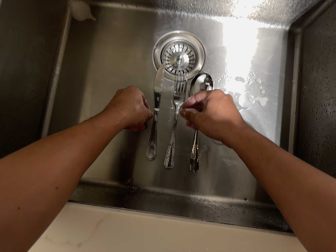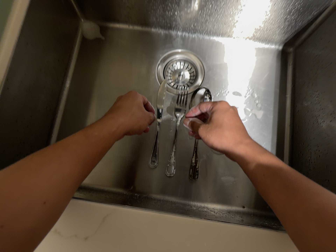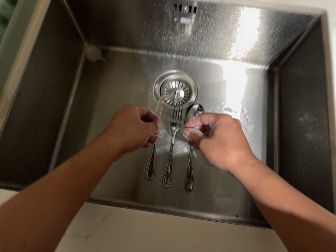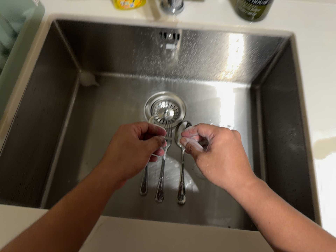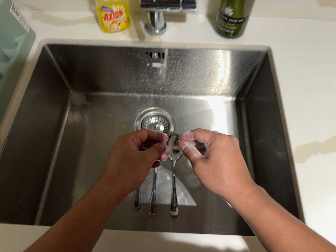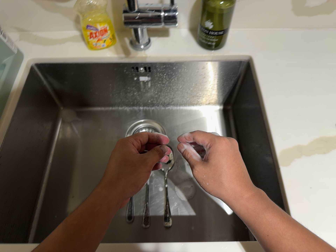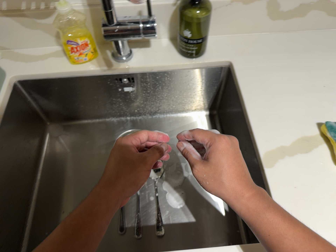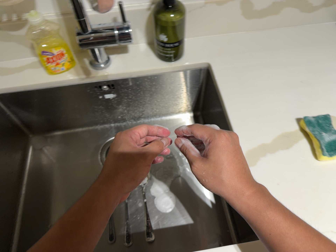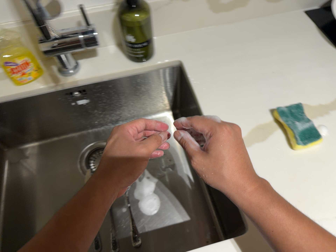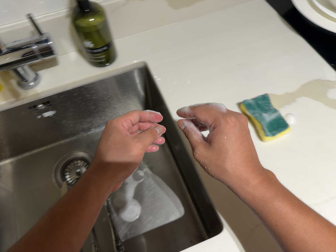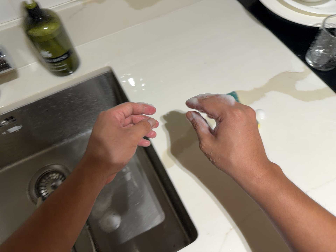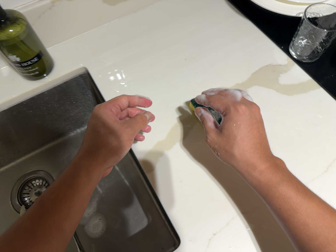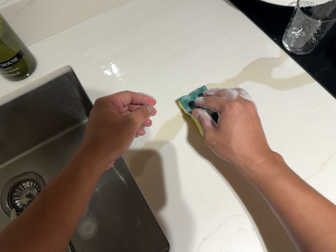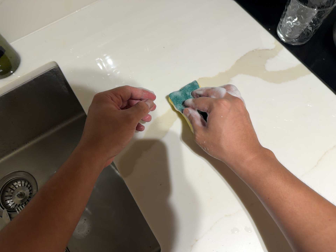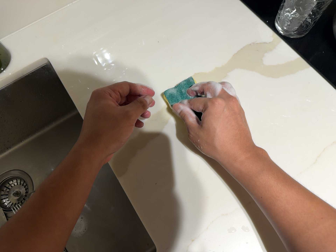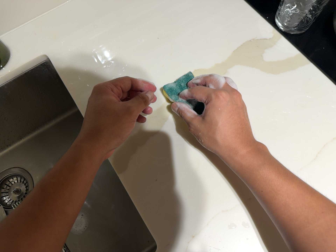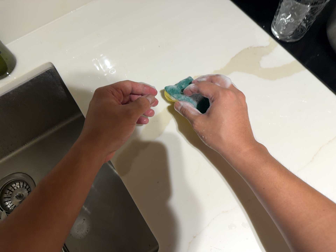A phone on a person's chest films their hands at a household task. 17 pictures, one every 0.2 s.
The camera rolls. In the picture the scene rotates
counterclockwise.
0.0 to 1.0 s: The camera travels backward and toward the bottom of its view, about 16 cm, so what stands in front gets smaller. Its aim tips toward the top of its view by about 25 degrees, and the scene shifts downward.
1.0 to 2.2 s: The camera pans to its right by about 15 degrees. It travels to its right and toward the top of its view, about 20 cm, so close, fixed things drift to the left. It rolls about its line of sight by about 25 degrees, and the scene rotates counterclockwise.
2.2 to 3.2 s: The camera shifts only a little, or ends up much as it began.
The film runs backward here.
